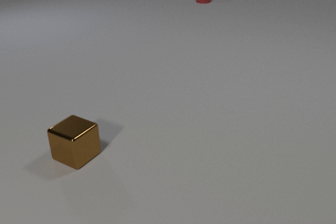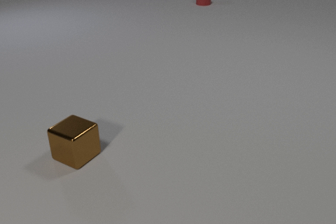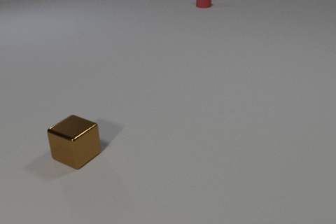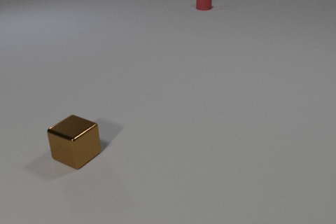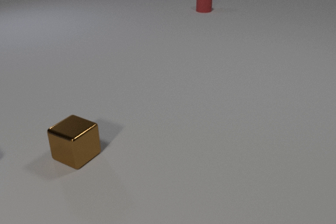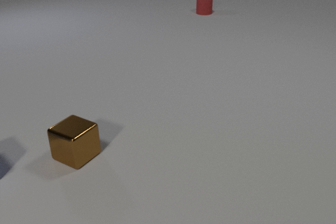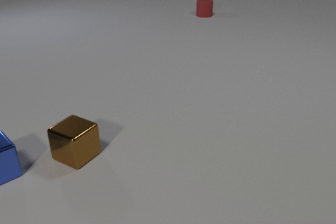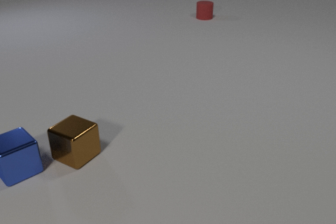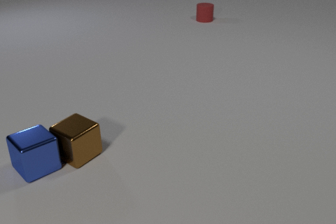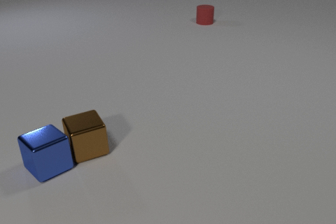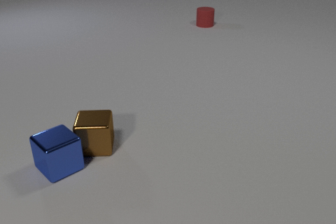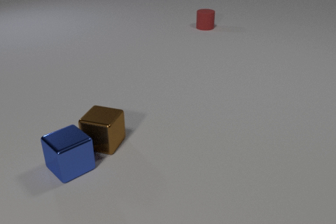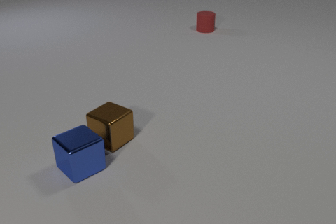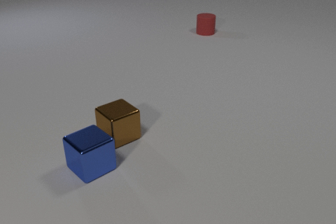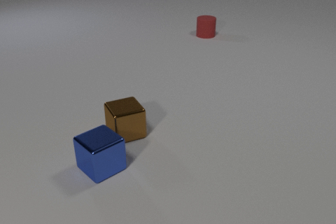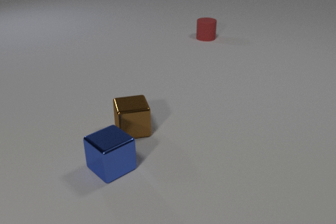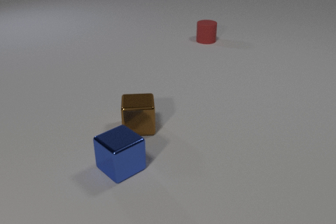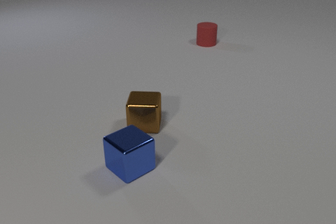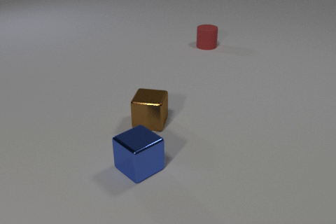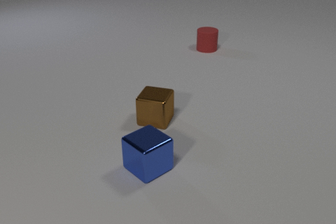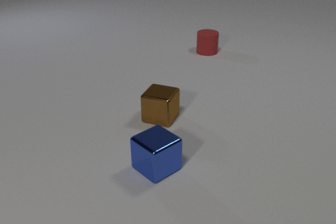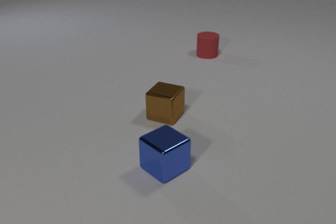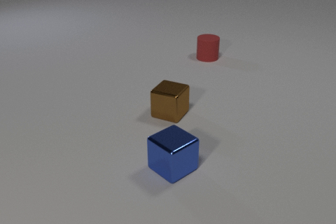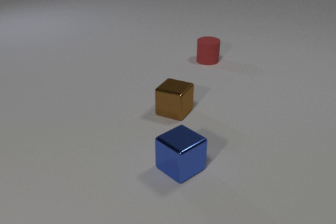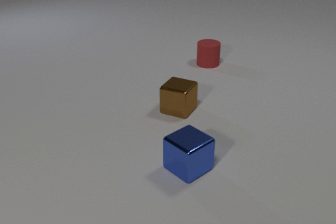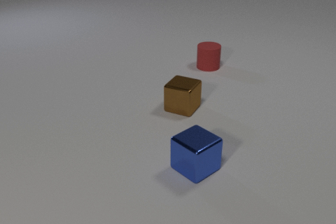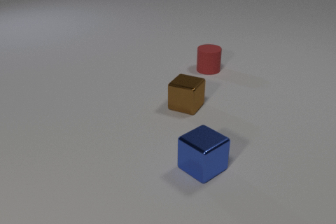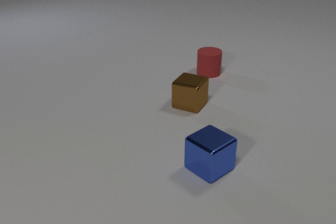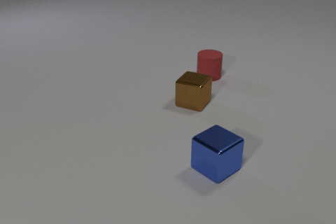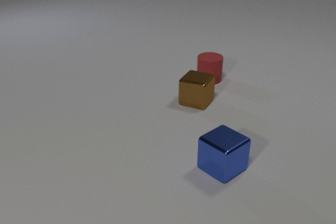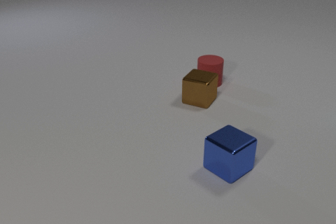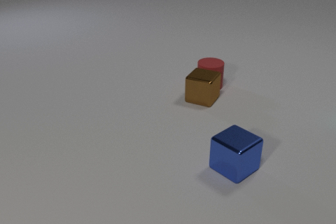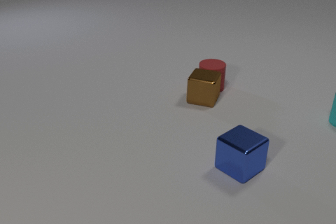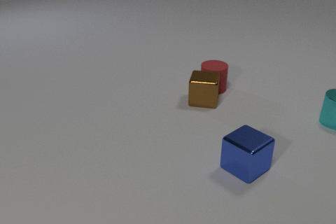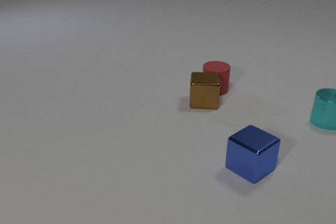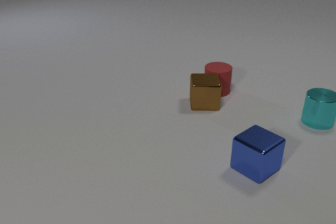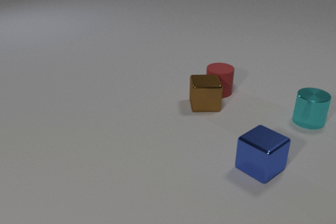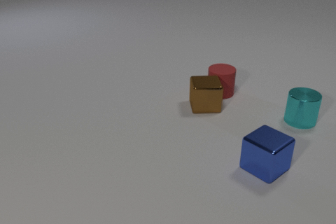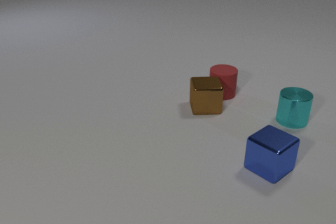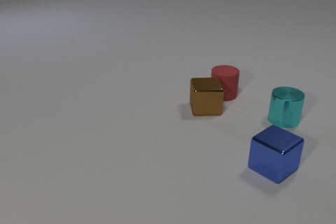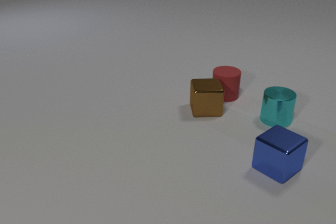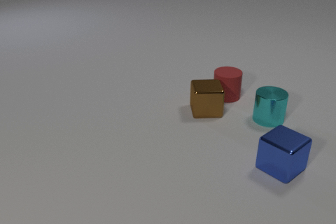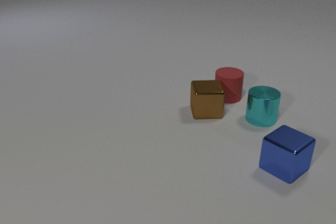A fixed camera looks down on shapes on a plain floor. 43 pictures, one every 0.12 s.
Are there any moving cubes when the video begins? no.
What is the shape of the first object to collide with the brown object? cube.
What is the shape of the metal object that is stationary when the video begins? cube.
0.00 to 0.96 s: The blue metal cube comes in at the left edge, slides to the right. The red rubber cylinder slides toward the camera. The blue metal cube and the brown metal cube collide.
0.96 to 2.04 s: The blue metal cube slides to the right. The brown metal cube slides to the right and away from the camera, spins so that its near face slides to the left, clockwise seen from above. The red rubber cylinder slides toward the camera.
2.04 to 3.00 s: The blue metal cube slides to the right. The brown metal cube slides to the right and away from the camera, spins clockwise seen from above by about 30 degrees, its near face sliding to the left. The red rubber cylinder slides toward the camera.
3.00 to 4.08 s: The blue metal cube slides to the right. The brown metal cube slides to the right and away from the camera, spins so that its near face slides to the right, counterclockwise seen from above. The red rubber cylinder slides toward the camera. The cyan metal cylinder comes in at the right edge, slides to the left. The brown metal cube and the red rubber cylinder collide.
4.08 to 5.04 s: The blue metal cube slides to the right. The brown metal cube slides toward the camera. The red rubber cylinder slides toward the camera and to the right. The cyan metal cylinder slides to the left.
